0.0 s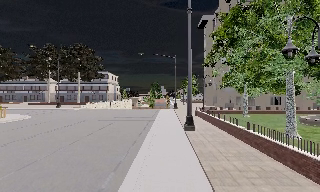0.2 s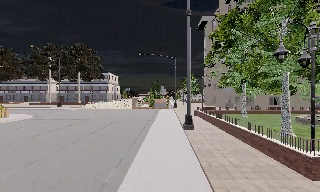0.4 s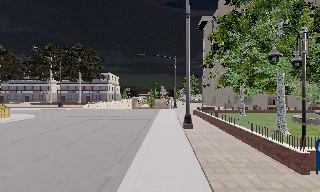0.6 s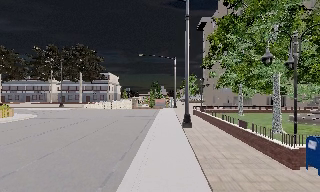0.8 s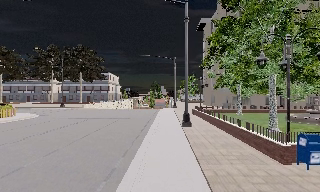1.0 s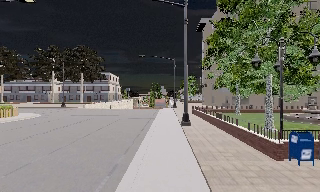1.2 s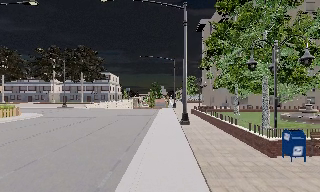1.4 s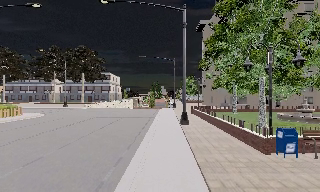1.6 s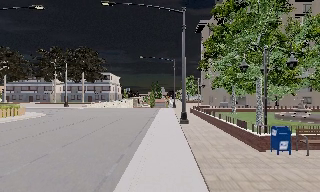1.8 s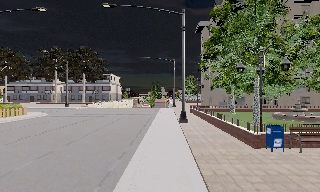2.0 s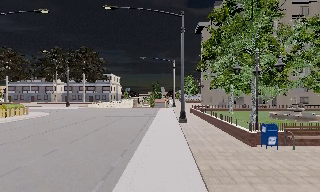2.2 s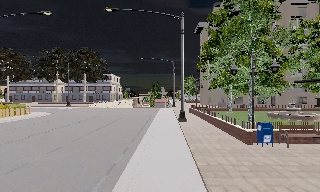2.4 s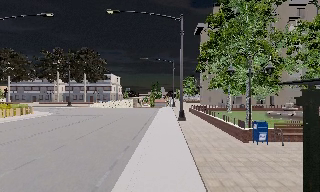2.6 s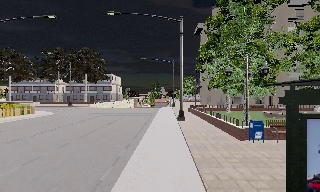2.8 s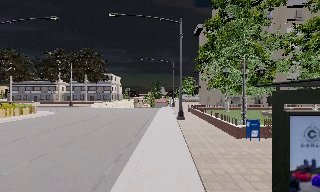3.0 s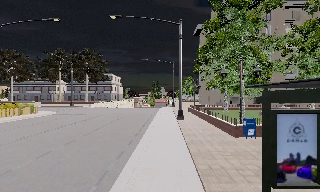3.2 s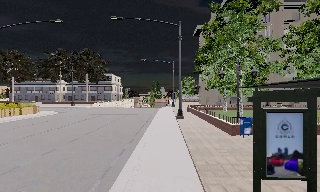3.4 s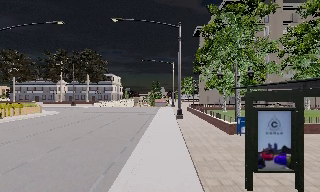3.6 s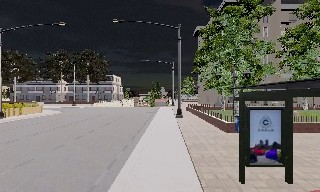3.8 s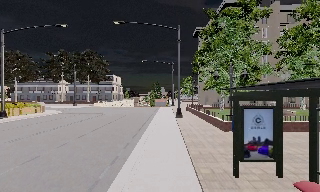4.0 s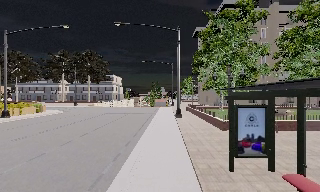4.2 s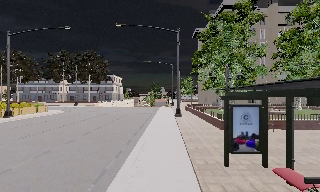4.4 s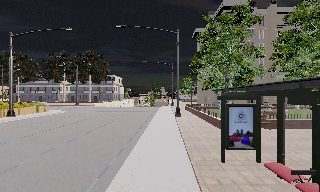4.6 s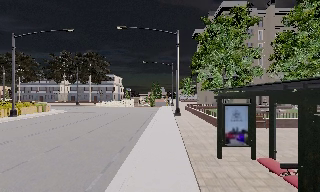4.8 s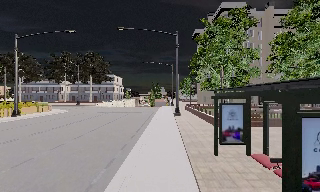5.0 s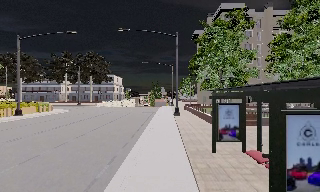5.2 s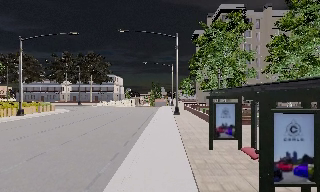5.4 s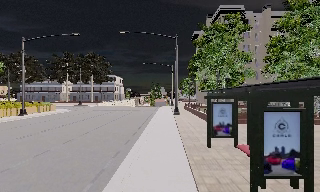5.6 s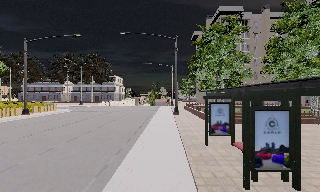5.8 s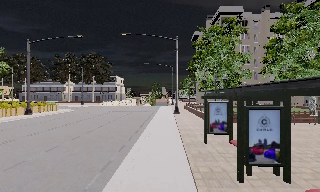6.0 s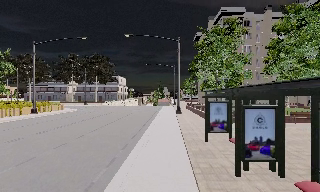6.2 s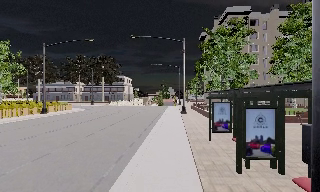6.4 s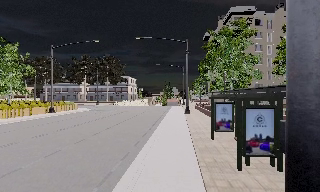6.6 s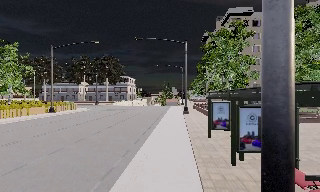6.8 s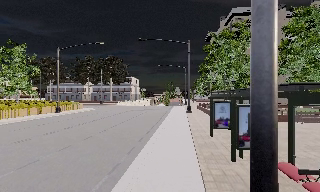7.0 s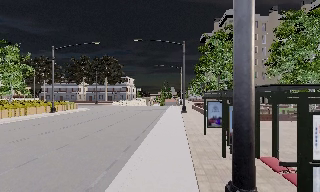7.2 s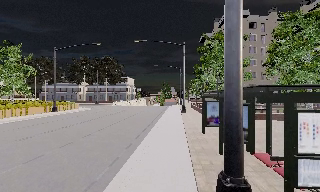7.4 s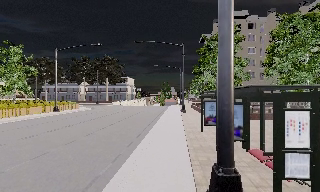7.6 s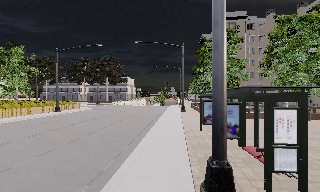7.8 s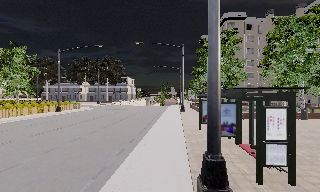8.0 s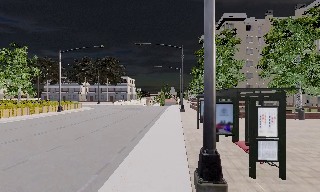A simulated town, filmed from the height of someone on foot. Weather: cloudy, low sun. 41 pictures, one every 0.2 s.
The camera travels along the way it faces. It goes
backward.
0.0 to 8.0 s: The camera travels backward, about 14 m, so what stands in front gets smaller.
The film runs backward here.
